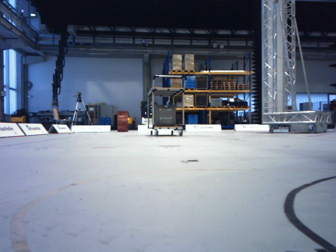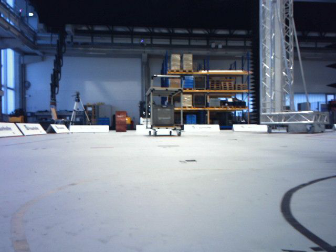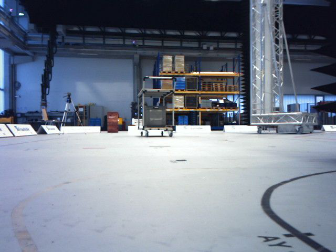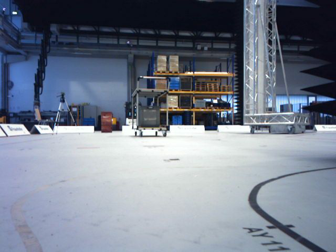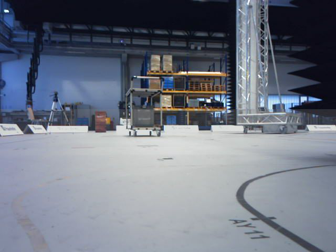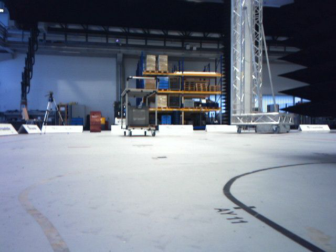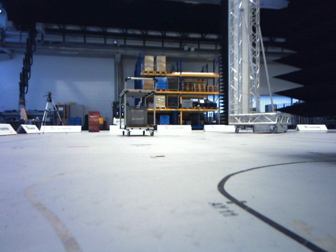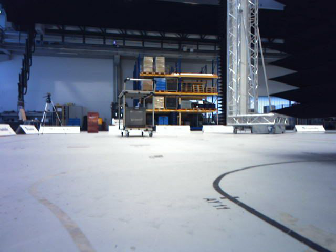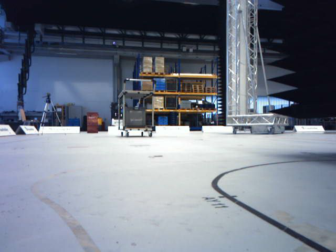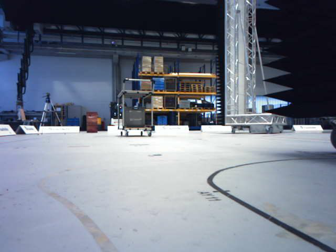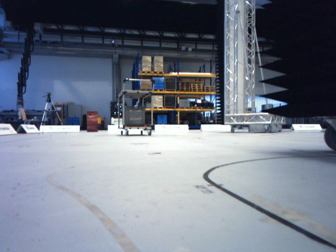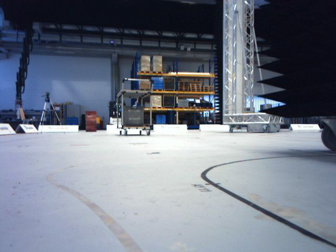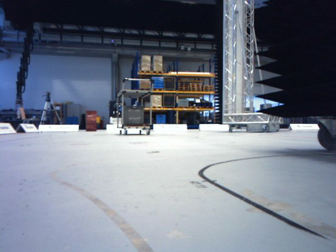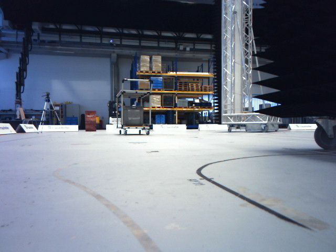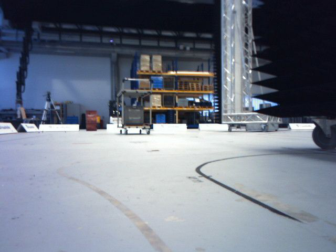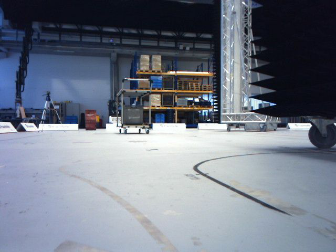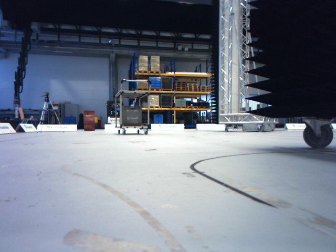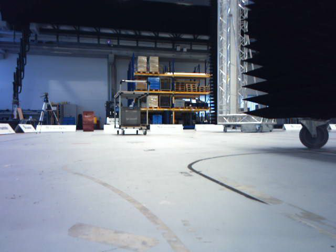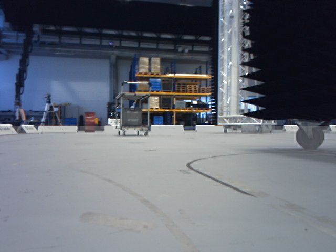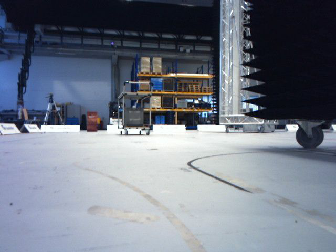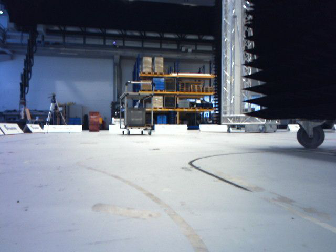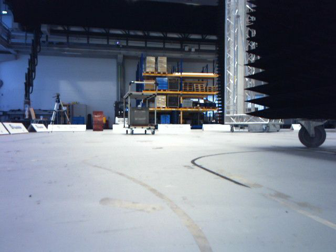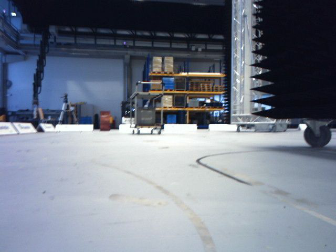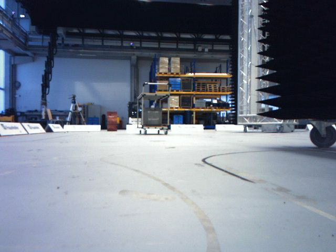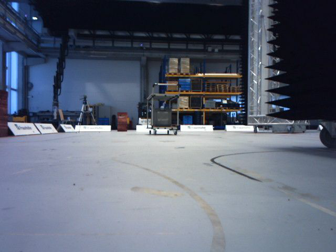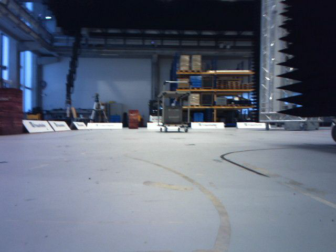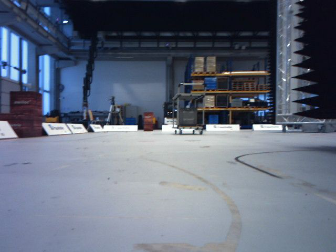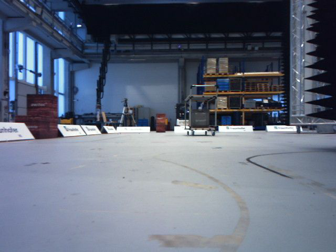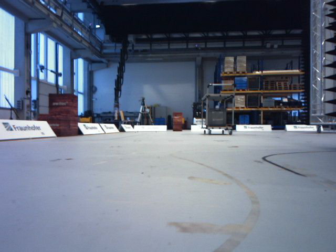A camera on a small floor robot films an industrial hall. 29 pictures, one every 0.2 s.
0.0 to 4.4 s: The camera travels backward, about 0.8 m, so what stands in front gets smaller.
4.4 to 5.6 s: The camera swings to its left by about 15 degrees, and the scene slides to the right. It travels backward, about 0.2 m, so what stands in front gets smaller.
The film runs backward here.
